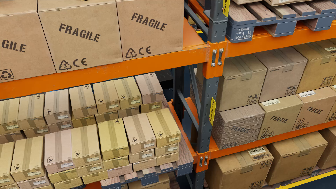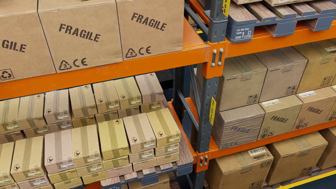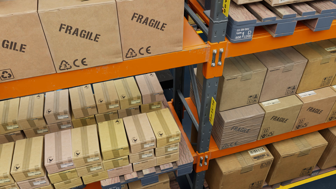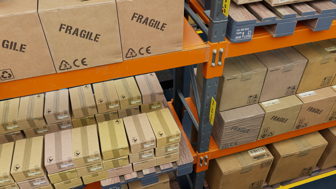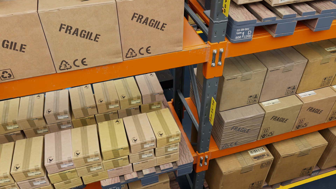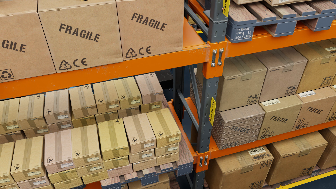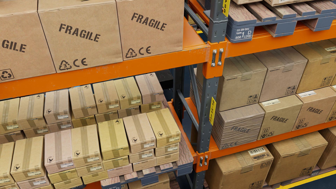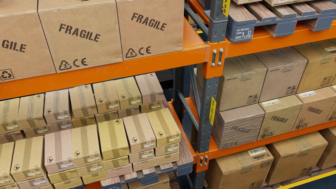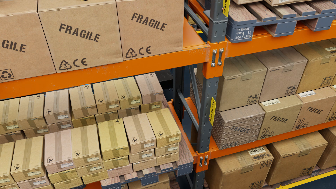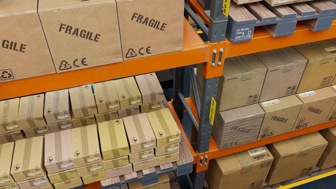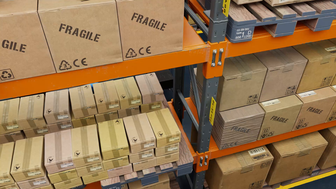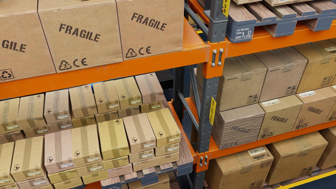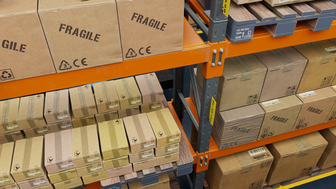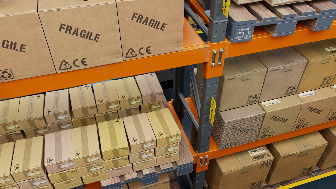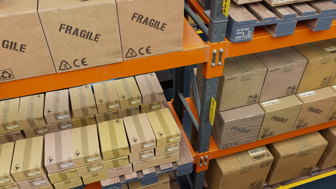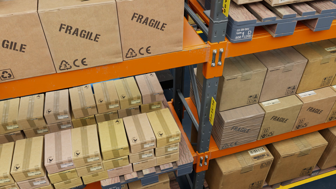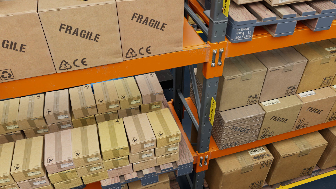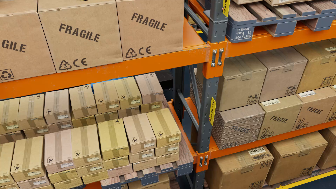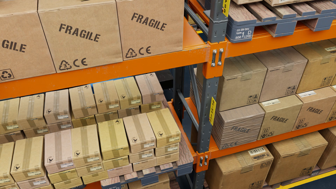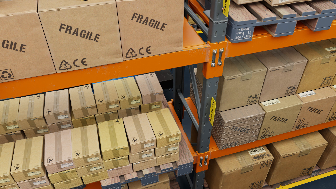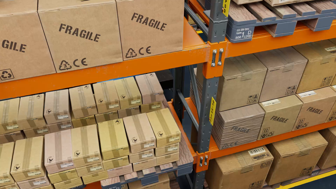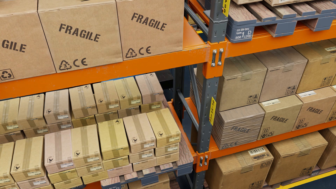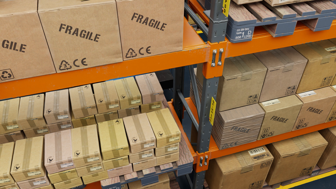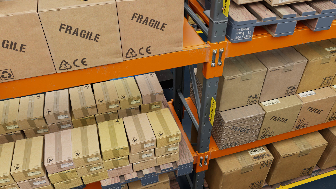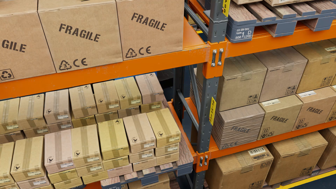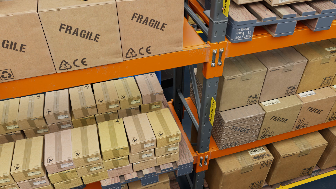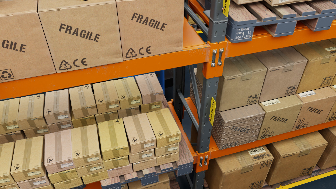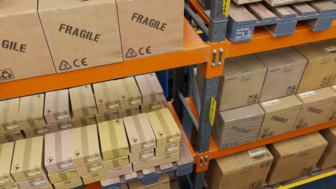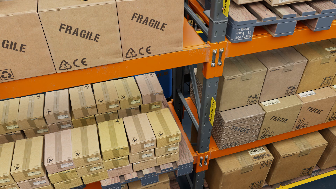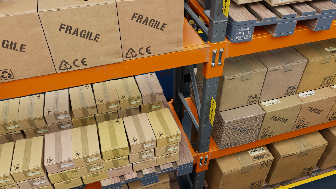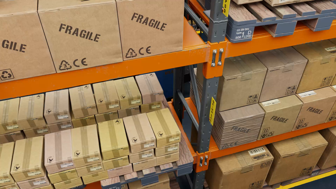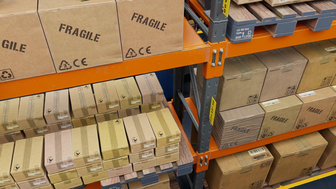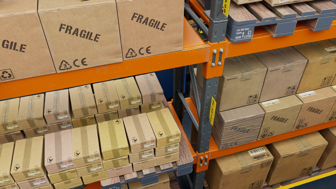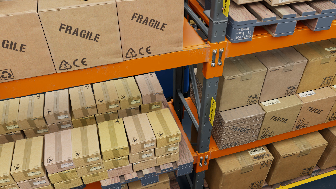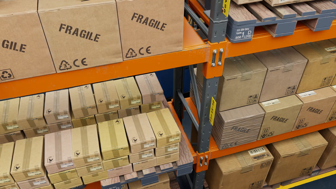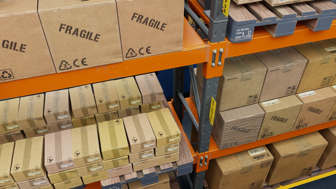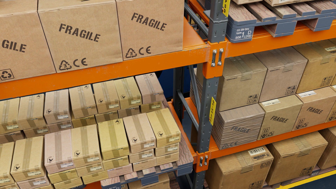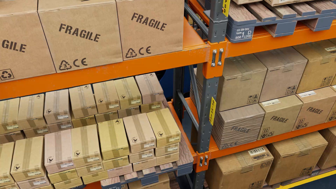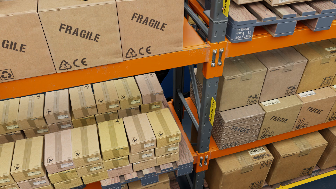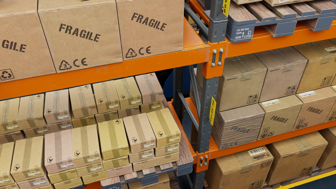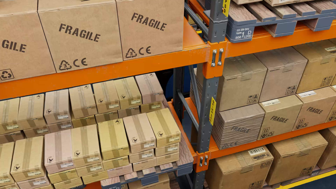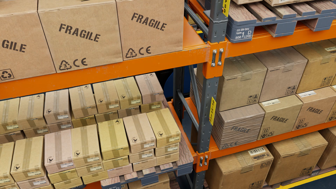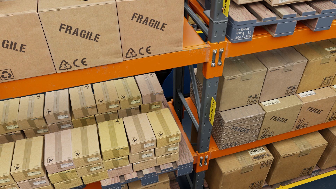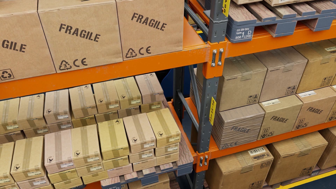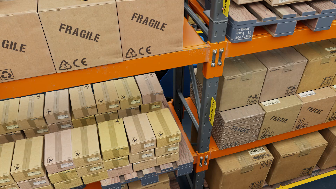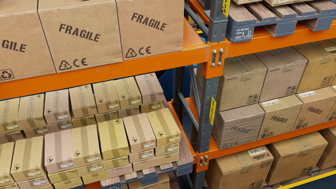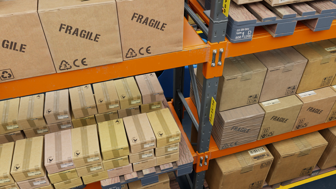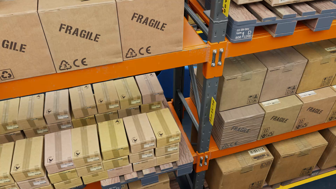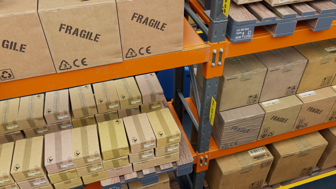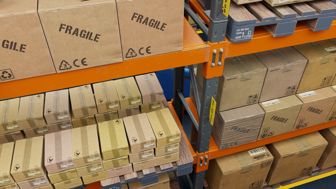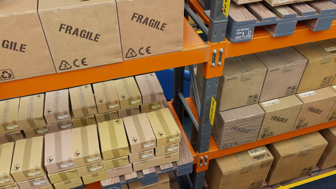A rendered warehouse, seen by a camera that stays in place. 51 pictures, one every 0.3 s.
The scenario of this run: A forklift runs into an object in its way.
